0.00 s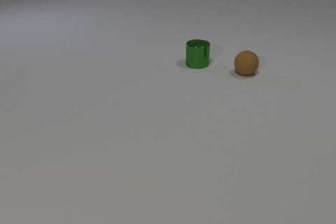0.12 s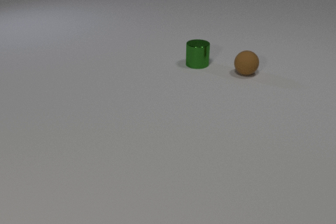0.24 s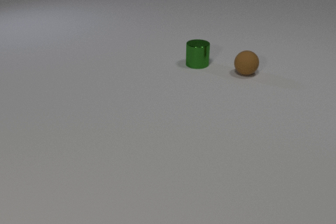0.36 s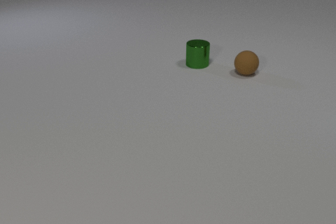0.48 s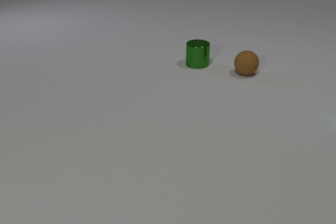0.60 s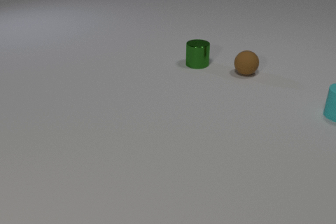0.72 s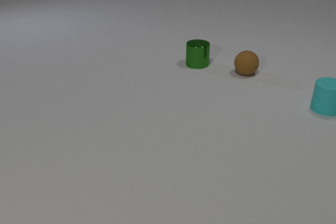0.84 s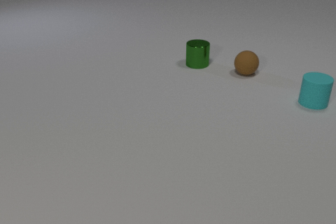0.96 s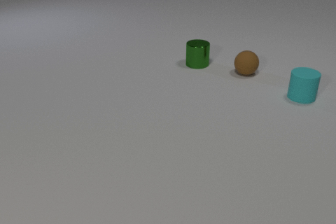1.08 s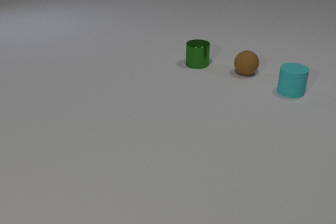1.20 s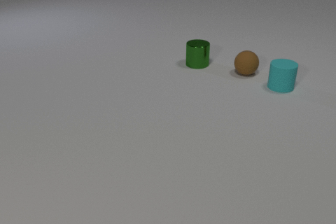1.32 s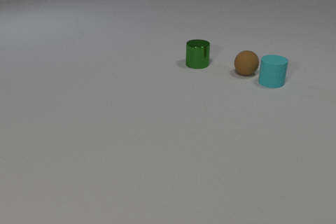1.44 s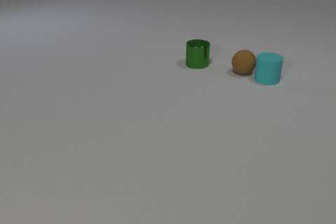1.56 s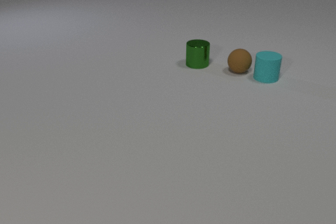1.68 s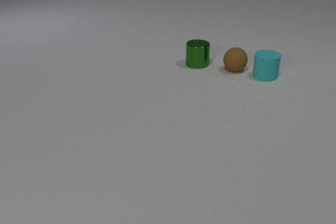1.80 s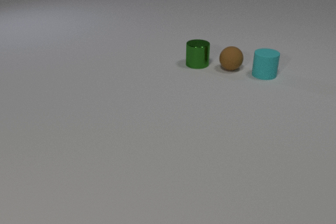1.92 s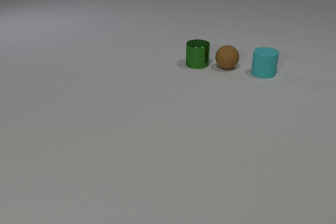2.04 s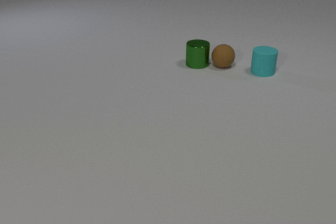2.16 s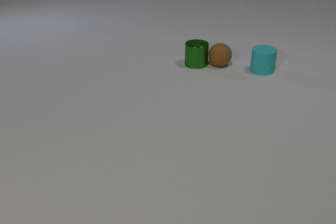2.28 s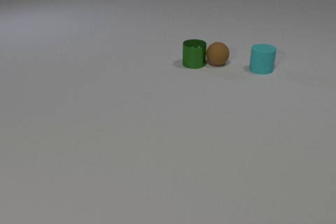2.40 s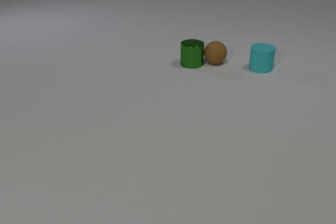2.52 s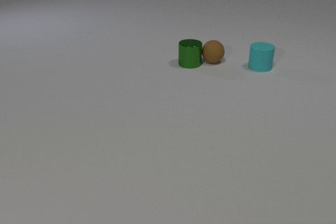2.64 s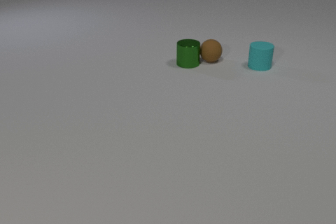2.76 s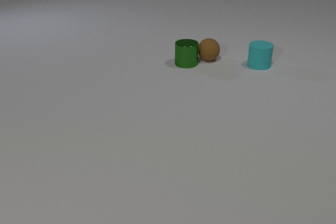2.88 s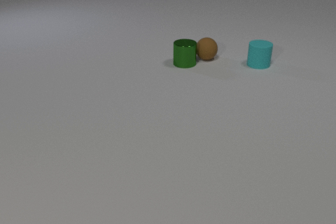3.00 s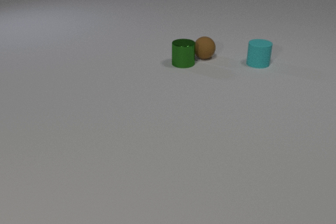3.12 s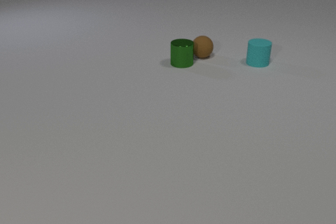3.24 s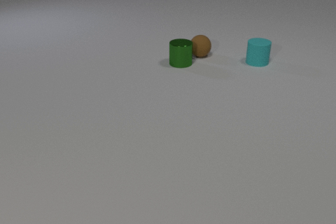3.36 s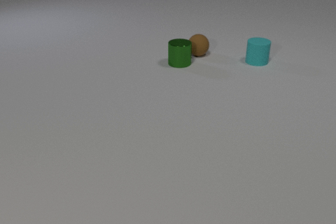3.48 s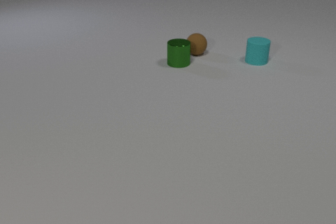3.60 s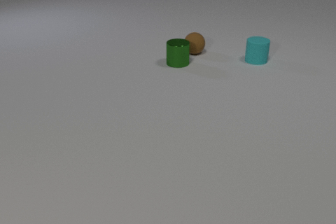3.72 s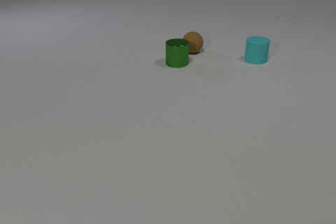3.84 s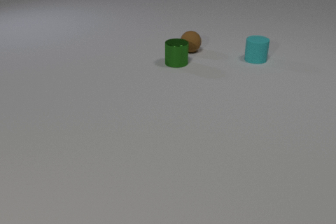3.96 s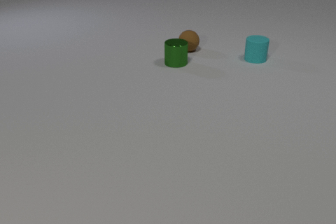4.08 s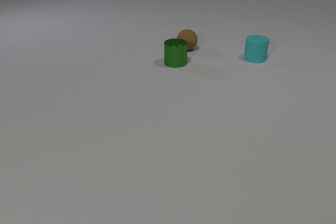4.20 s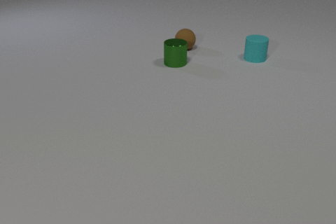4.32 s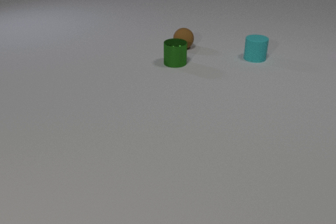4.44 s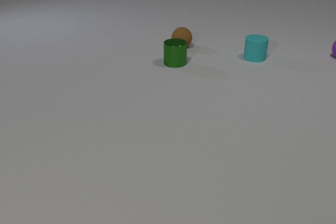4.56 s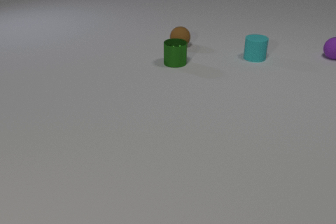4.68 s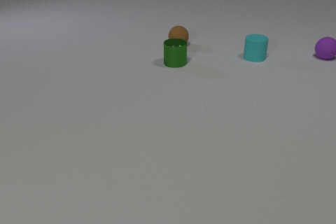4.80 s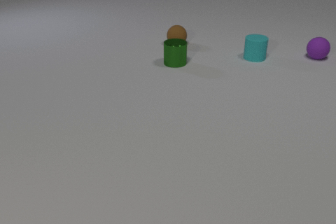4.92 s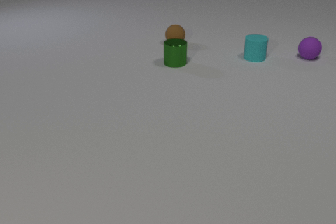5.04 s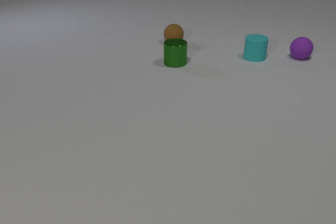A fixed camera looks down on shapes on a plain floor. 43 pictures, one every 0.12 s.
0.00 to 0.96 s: The cyan rubber cylinder comes in at the right edge, slides to the left and away from the camera.
0.96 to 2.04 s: The cyan rubber cylinder slides away from the camera and to the left. The brown rubber sphere rolls to the left and away from the camera. The cyan rubber cylinder and the brown rubber sphere collide.
2.04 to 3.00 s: The cyan rubber cylinder slides away from the camera. The brown rubber sphere rolls away from the camera and to the left. The green metal cylinder slides to the left. The brown rubber sphere and the green metal cylinder collide.
3.00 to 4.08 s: The cyan rubber cylinder slides away from the camera. The brown rubber sphere rolls away from the camera and to the left. The green metal cylinder slides to the left.
4.08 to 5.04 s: The brown rubber sphere rolls away from the camera and to the left. The purple rubber sphere comes in at the right edge, rolls to the left.
How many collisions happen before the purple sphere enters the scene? 2.
Are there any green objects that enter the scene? no.
How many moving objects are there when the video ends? 2.
